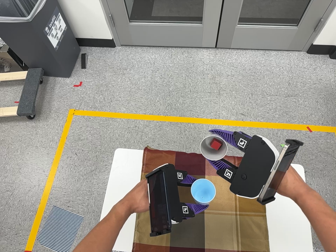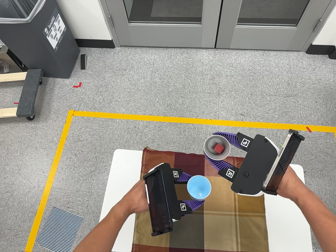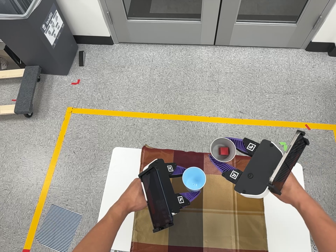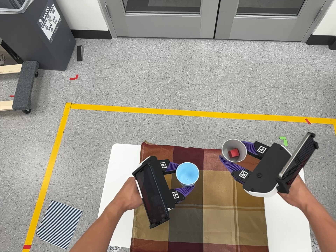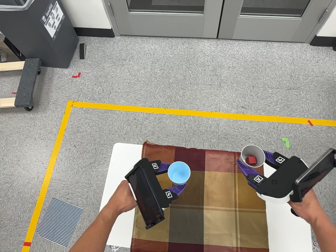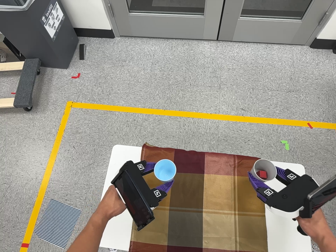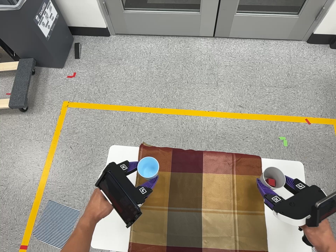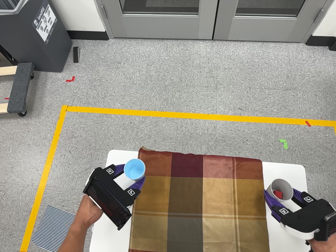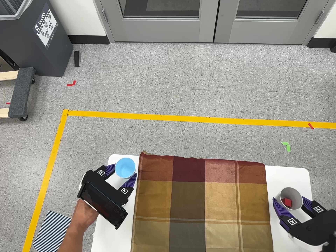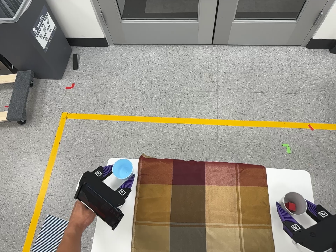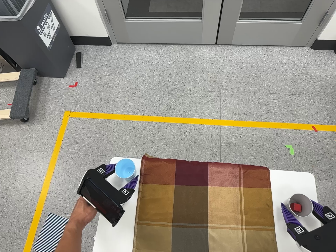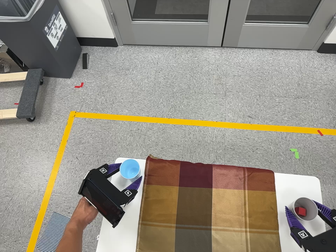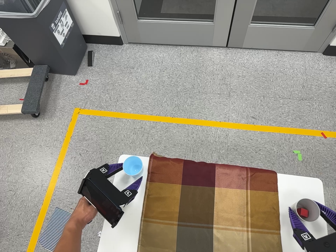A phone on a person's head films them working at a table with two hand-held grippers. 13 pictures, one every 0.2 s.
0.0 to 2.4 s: The camera travels forward and toward the top of its view, about 8 cm, so what stands in front looms larger.
The film runs backward here.
